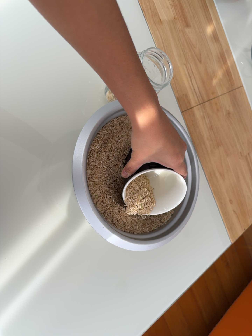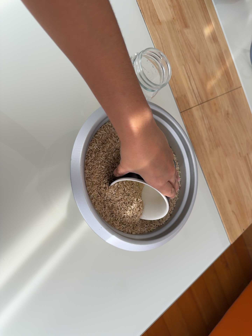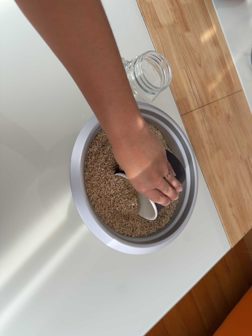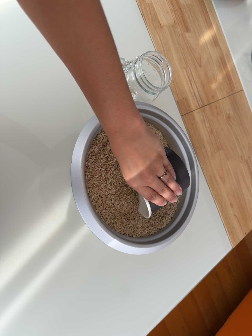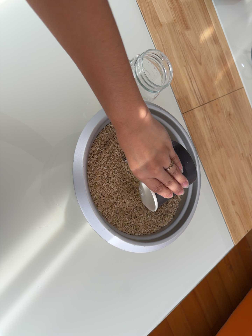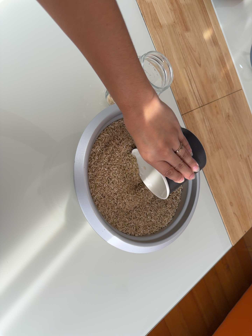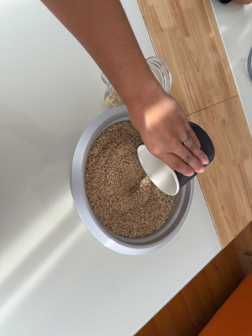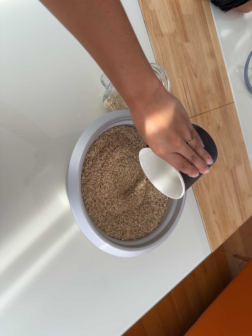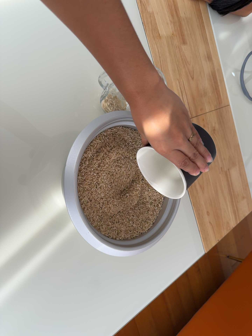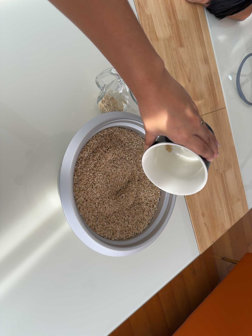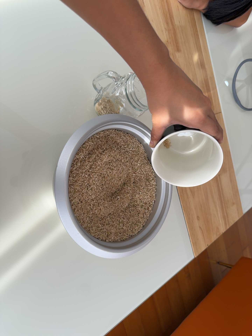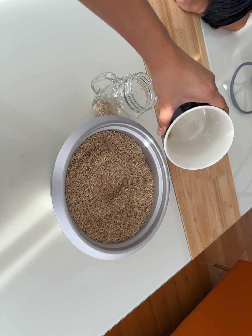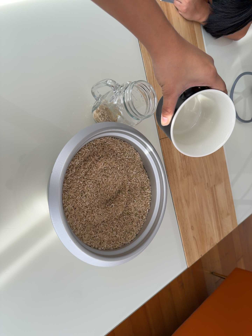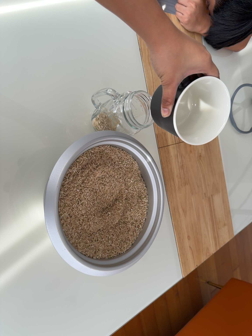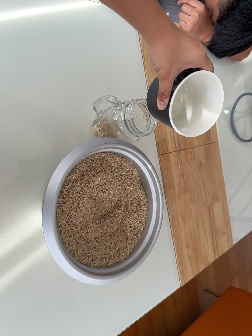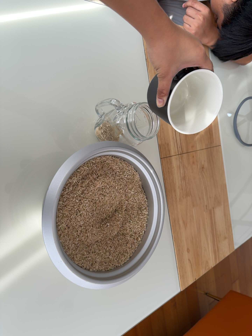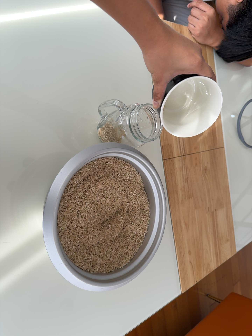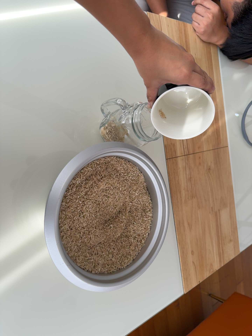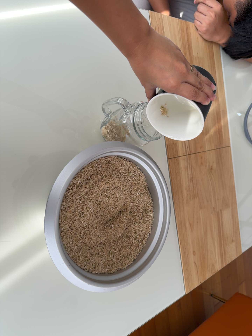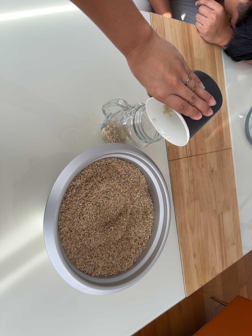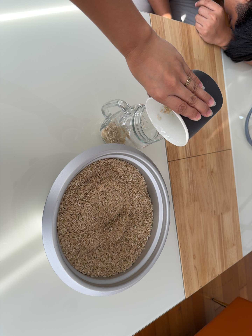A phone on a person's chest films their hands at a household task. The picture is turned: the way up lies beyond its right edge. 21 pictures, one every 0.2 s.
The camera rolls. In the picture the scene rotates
clockwise.
0.0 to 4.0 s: The camera rolls about its line of sight by about 15 degrees, and the scene rotates clockwise.
The film runs backward here.
